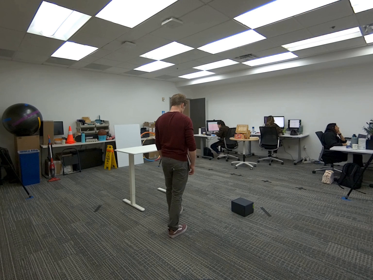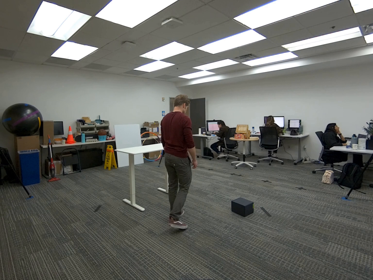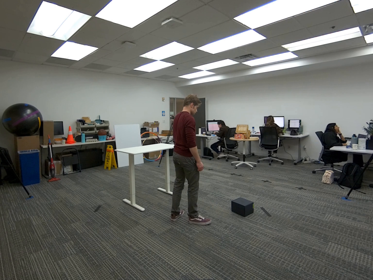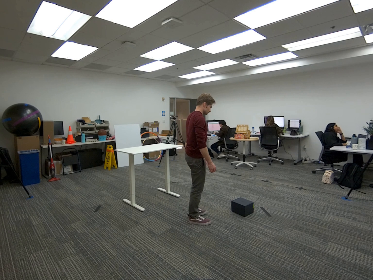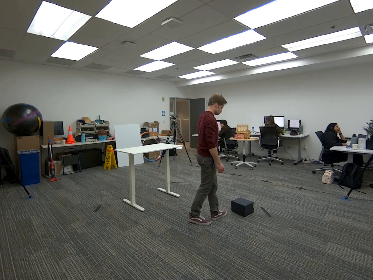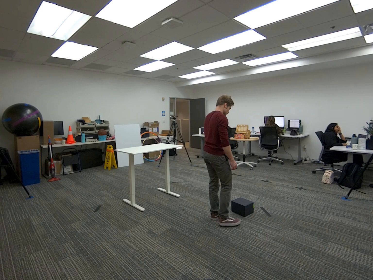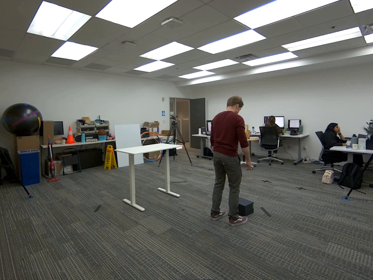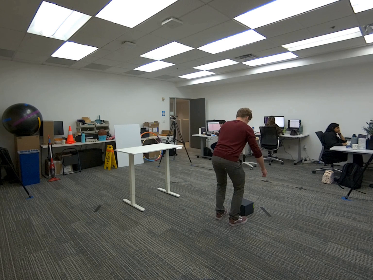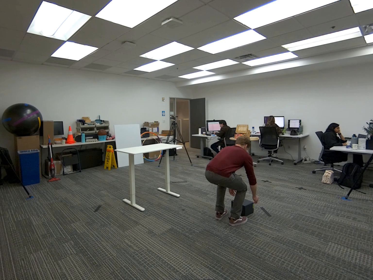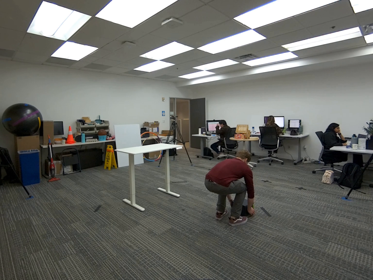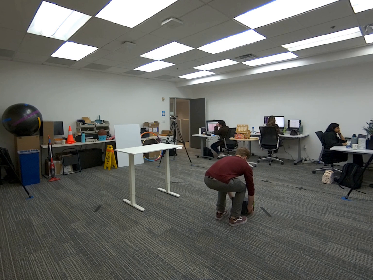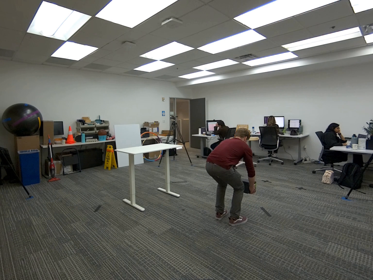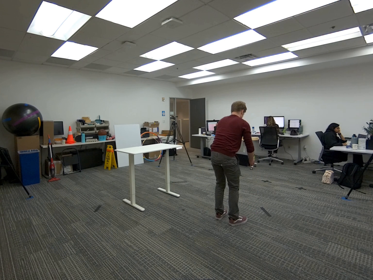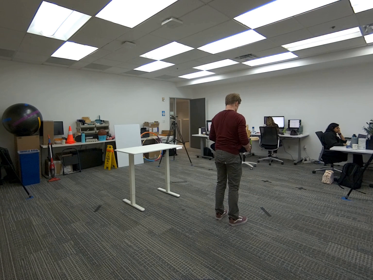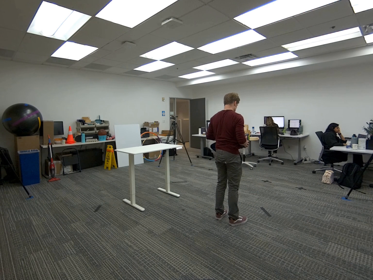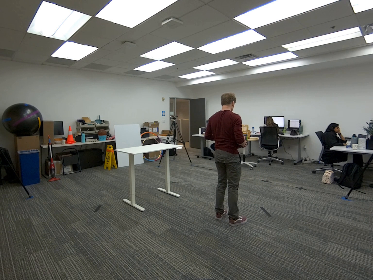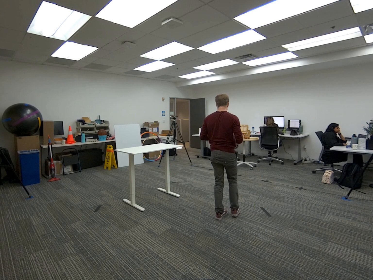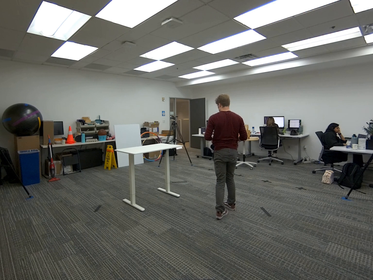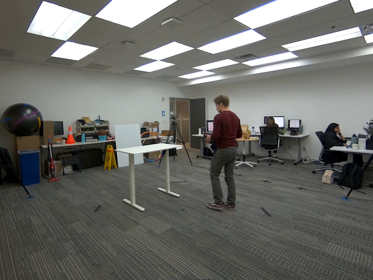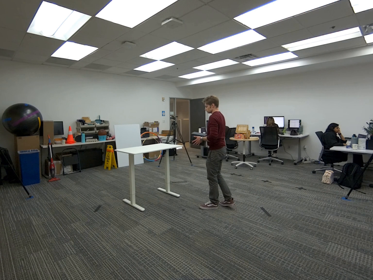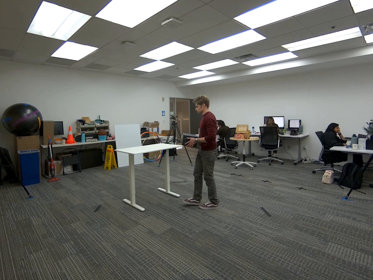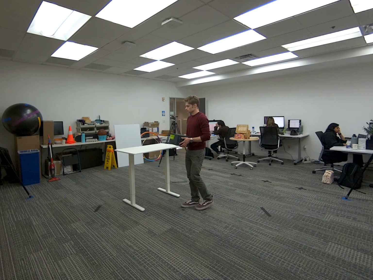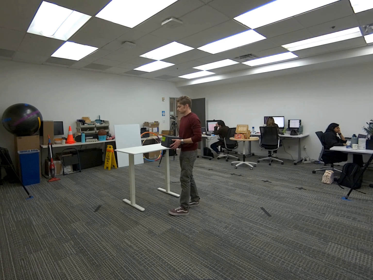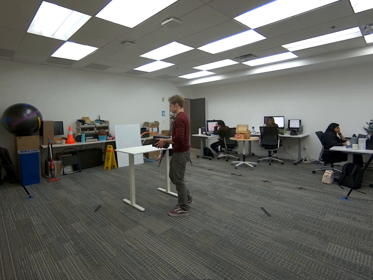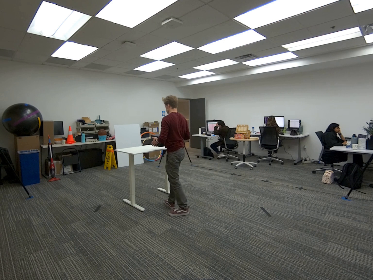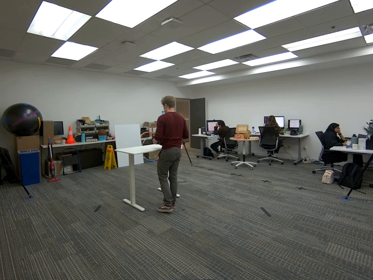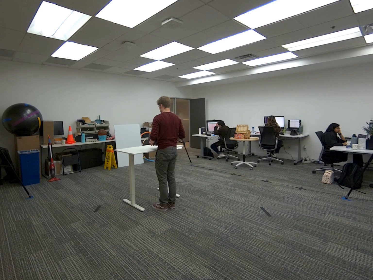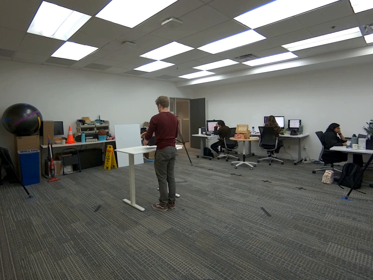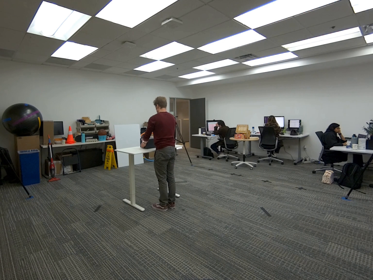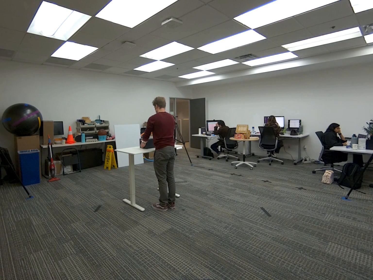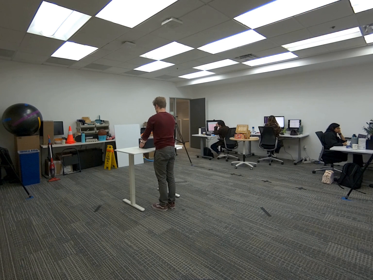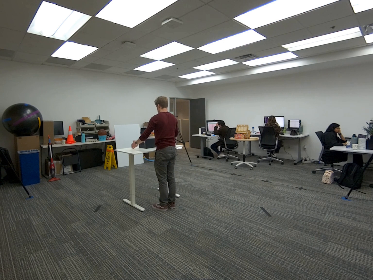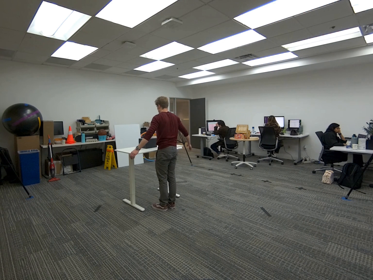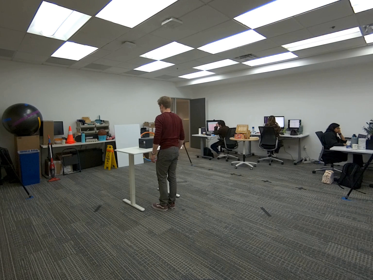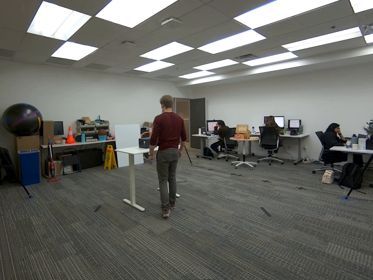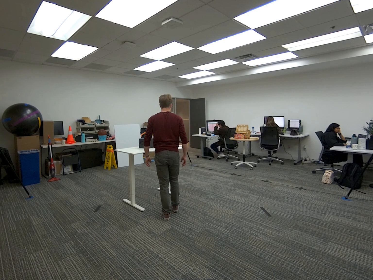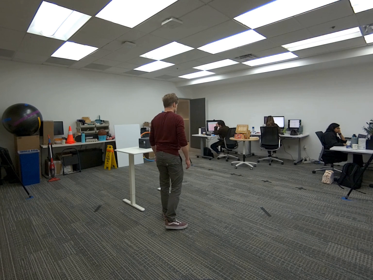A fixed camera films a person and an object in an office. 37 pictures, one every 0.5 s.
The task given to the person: Walk to the box from the ground, pick up the box with both hands, and place it on the white desk.
